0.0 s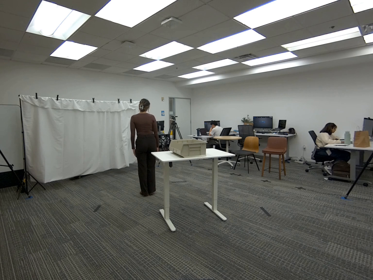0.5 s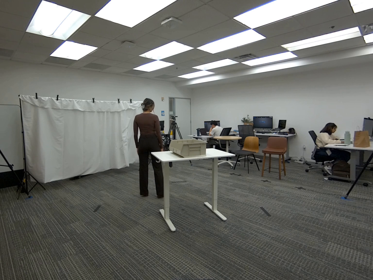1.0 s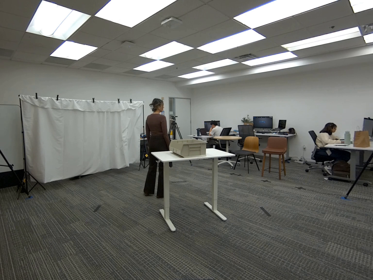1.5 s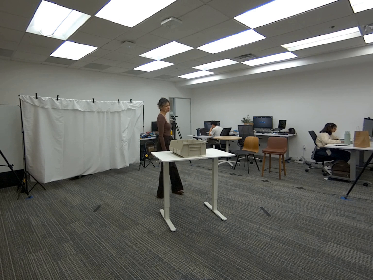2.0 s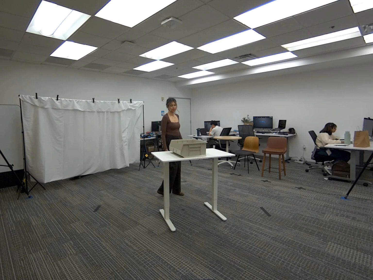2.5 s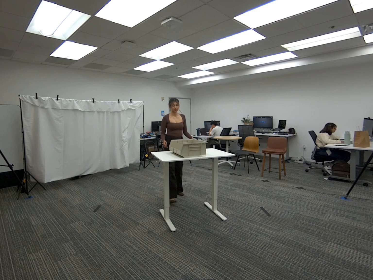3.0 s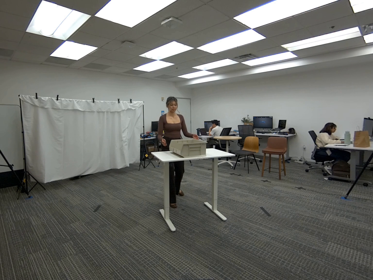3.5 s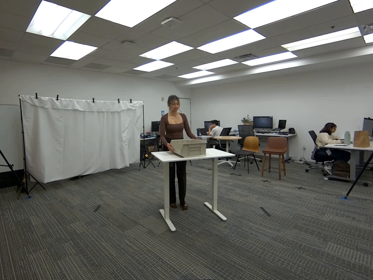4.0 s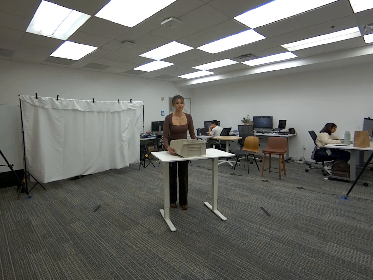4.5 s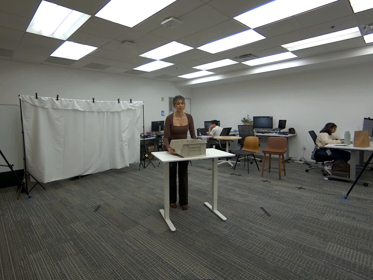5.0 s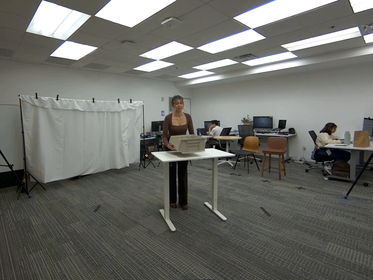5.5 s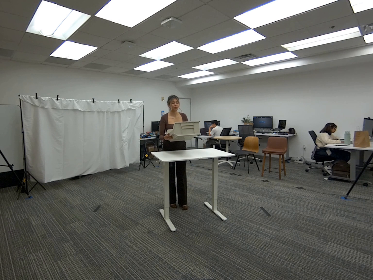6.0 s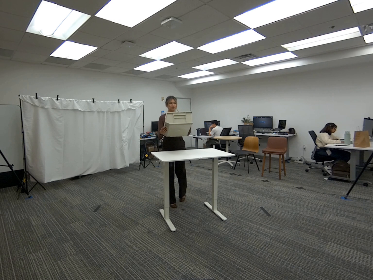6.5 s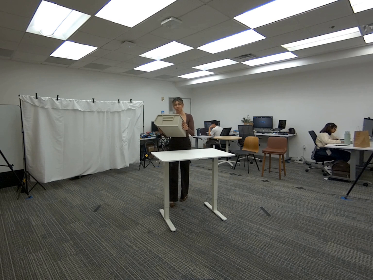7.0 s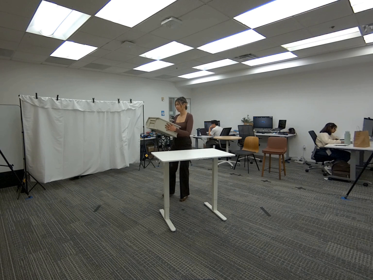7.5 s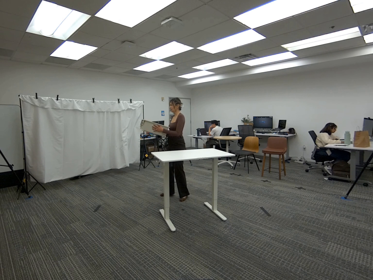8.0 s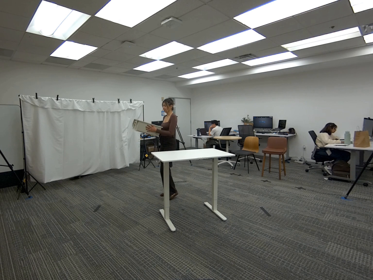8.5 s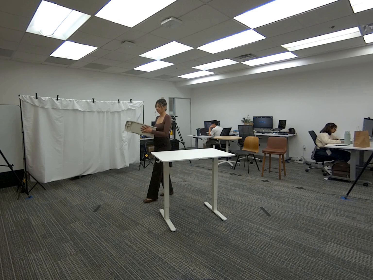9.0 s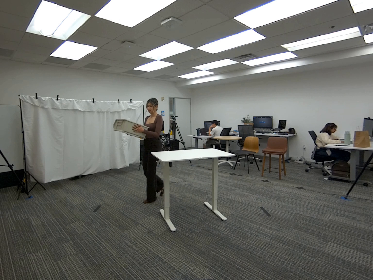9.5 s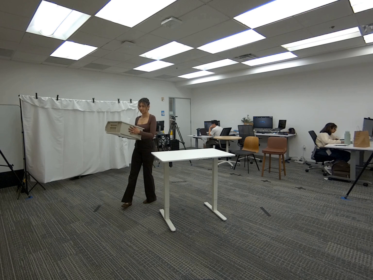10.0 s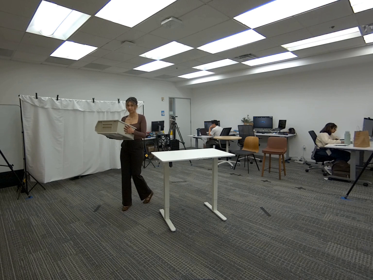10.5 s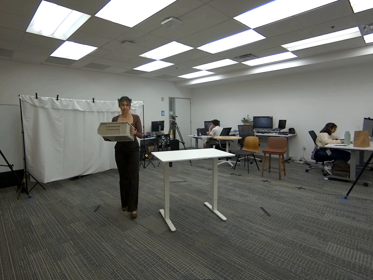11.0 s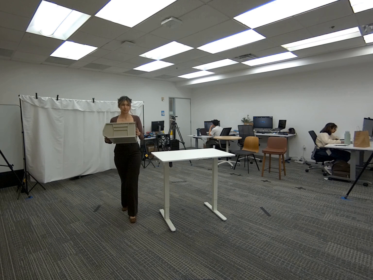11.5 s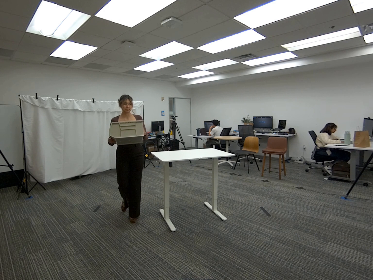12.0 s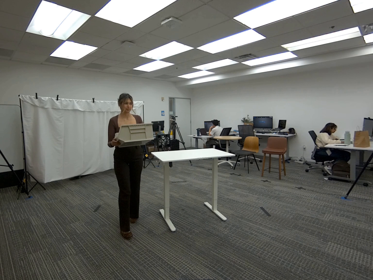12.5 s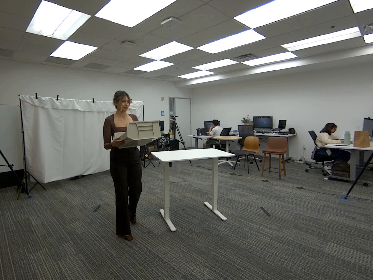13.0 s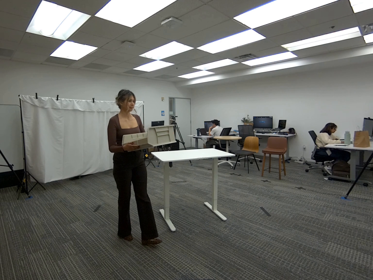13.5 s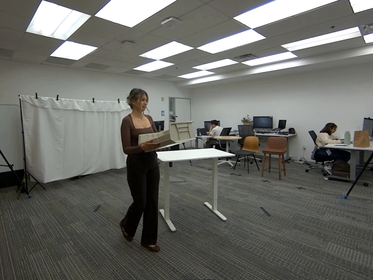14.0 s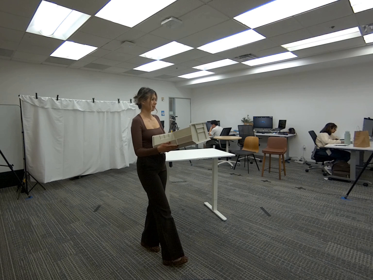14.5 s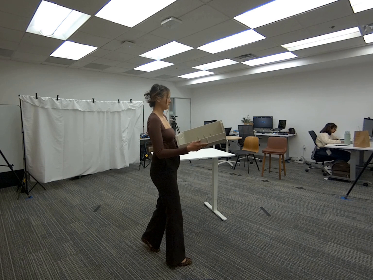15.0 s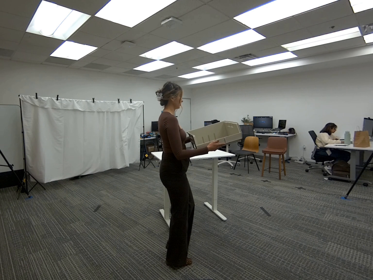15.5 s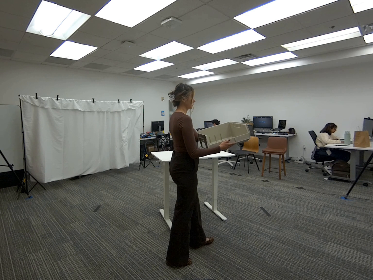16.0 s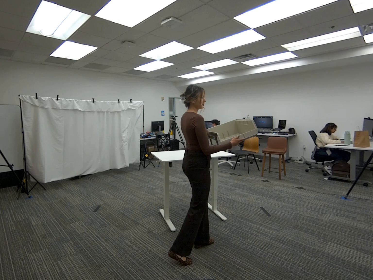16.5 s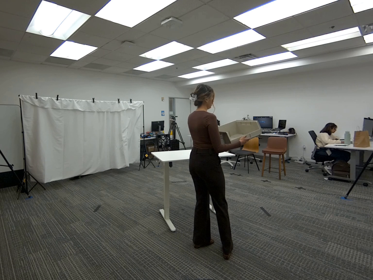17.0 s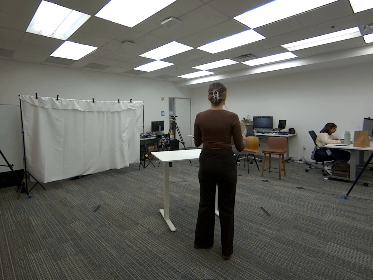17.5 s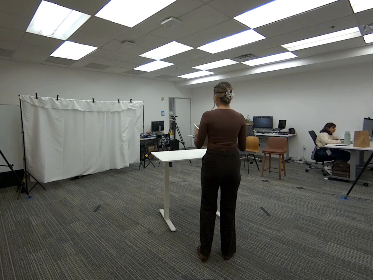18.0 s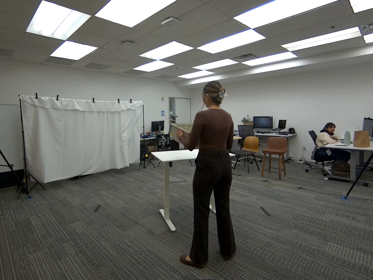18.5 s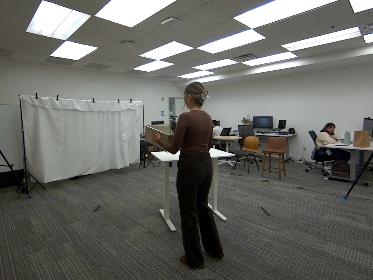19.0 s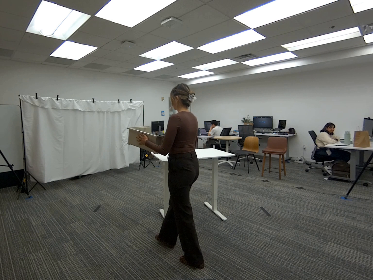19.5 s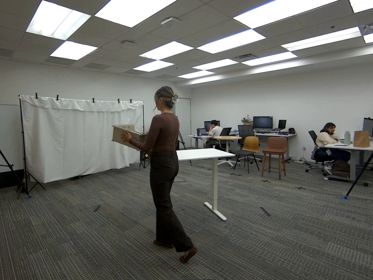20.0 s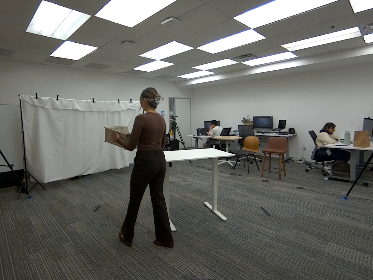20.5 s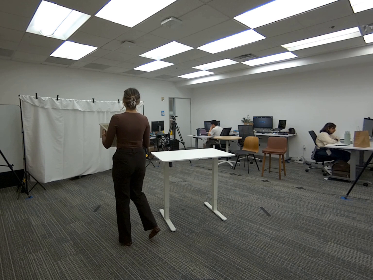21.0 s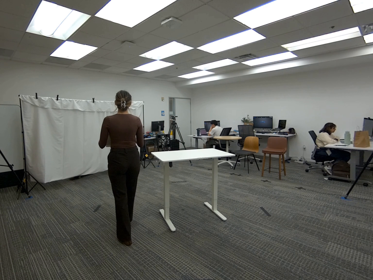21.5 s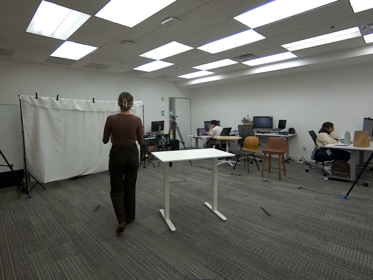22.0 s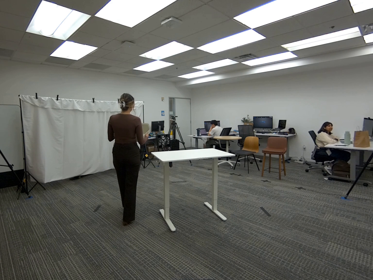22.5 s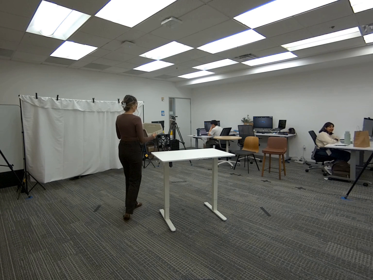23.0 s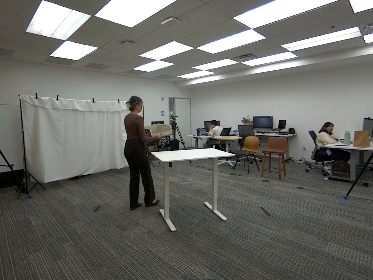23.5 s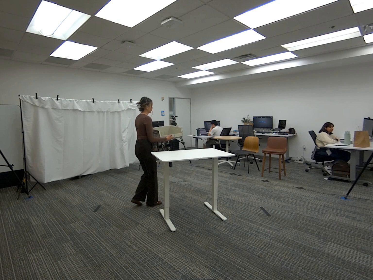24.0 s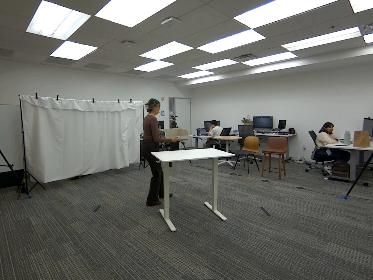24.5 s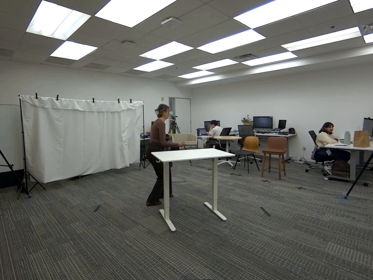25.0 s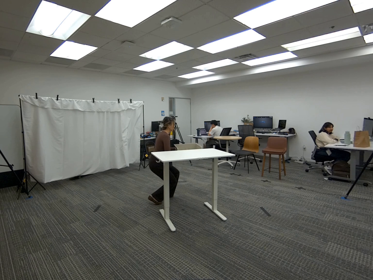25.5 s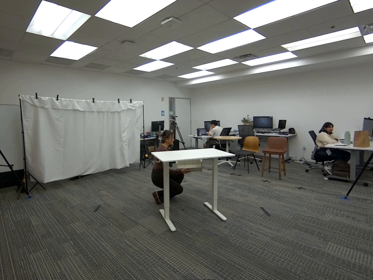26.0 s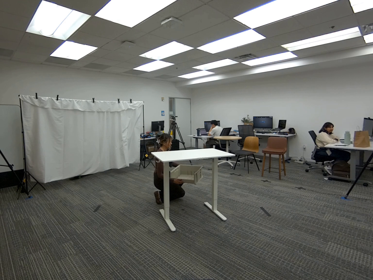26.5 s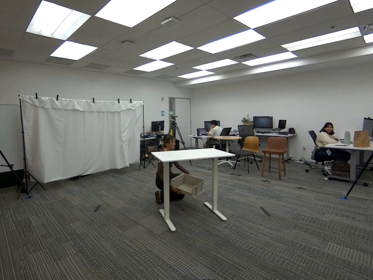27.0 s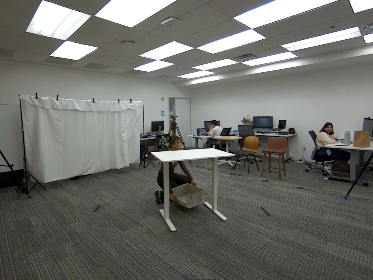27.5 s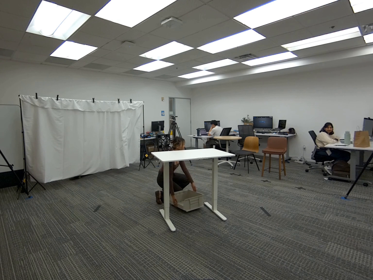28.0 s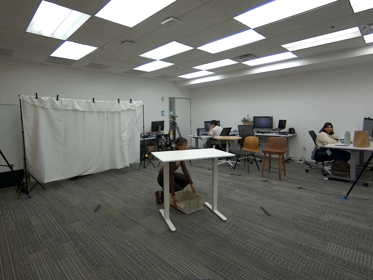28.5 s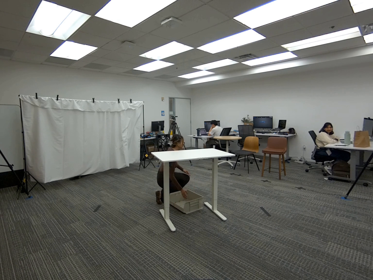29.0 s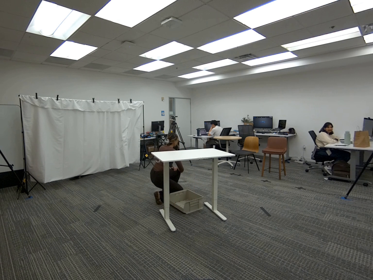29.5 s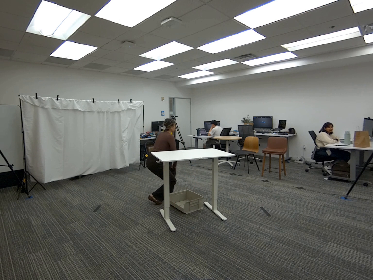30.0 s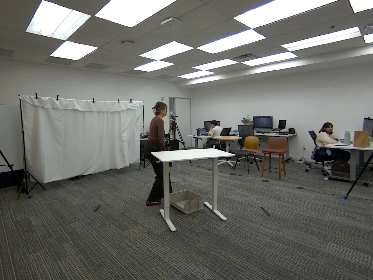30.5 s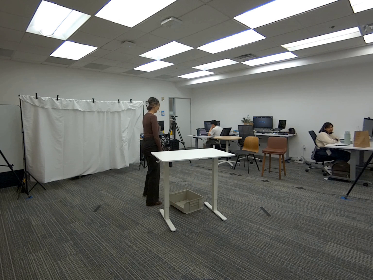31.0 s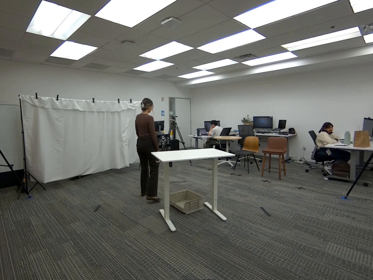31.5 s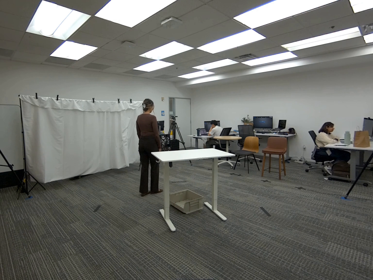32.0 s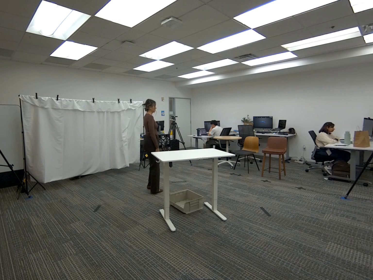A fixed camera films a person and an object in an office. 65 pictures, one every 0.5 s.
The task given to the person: Walk over to the beige bin on the white desk, pick up the bin with both hands walking around the bounding area. Place the bin on the ground when complete.
